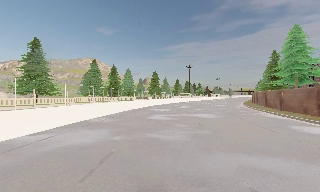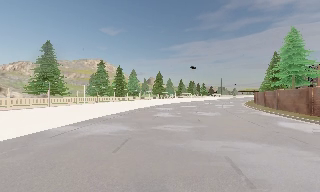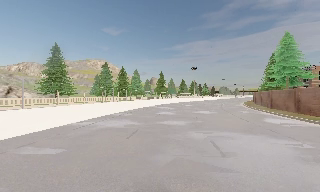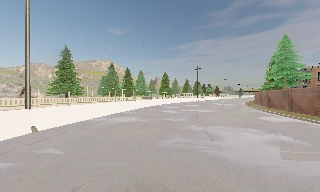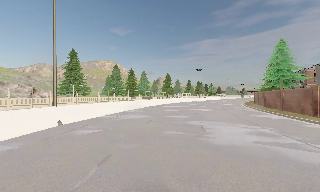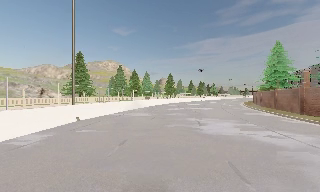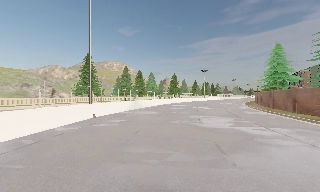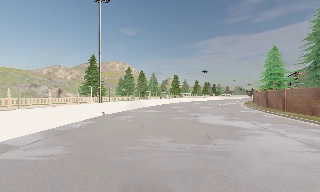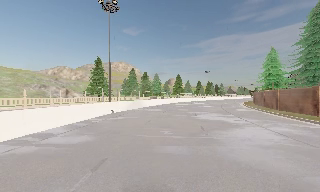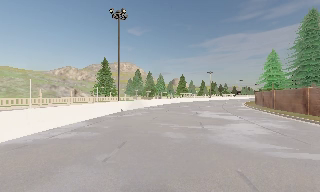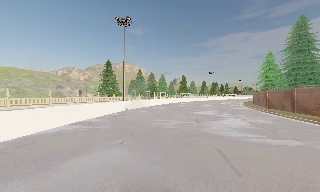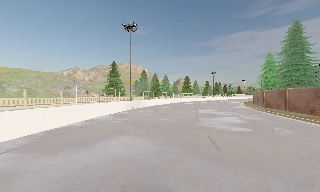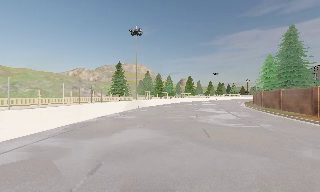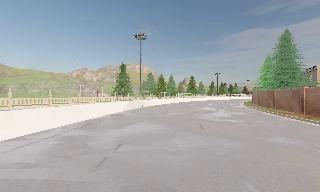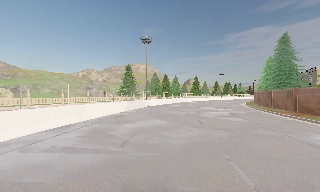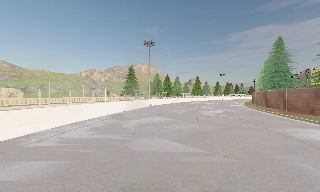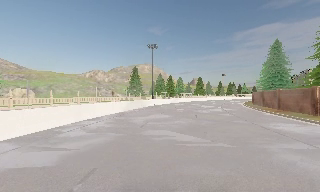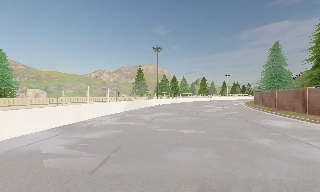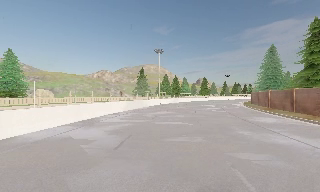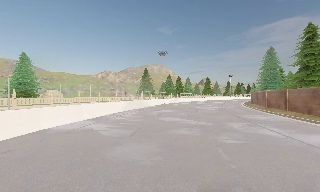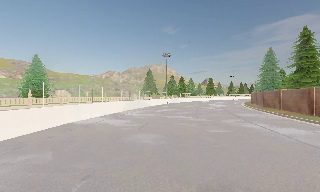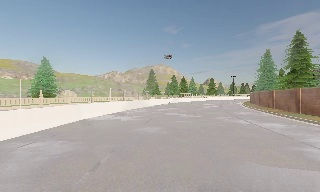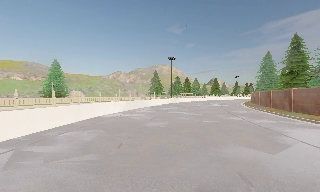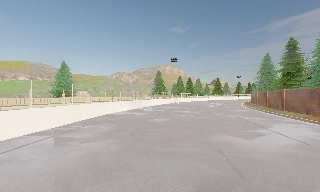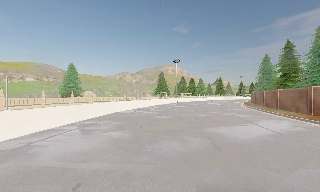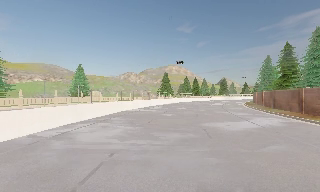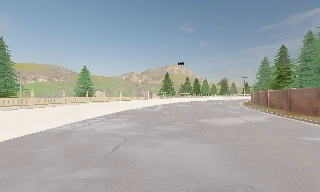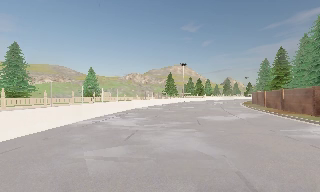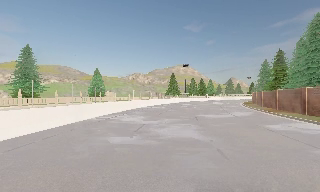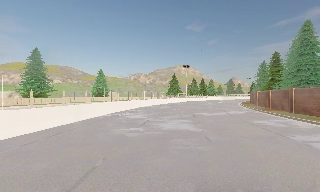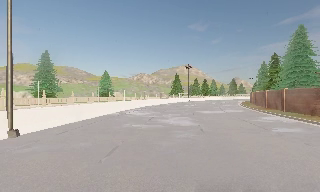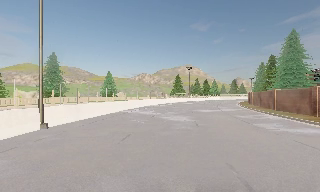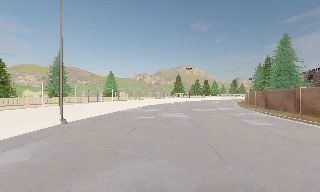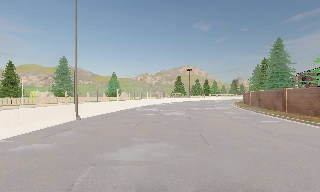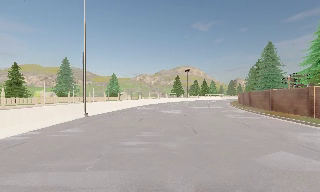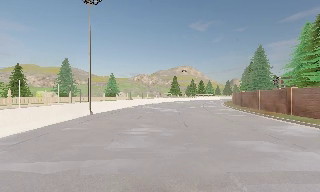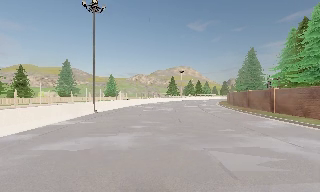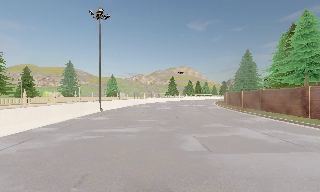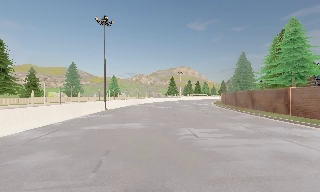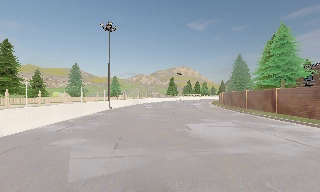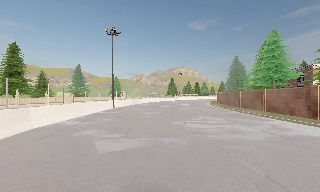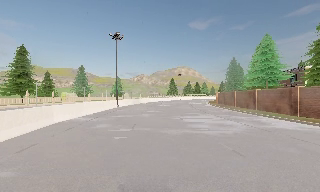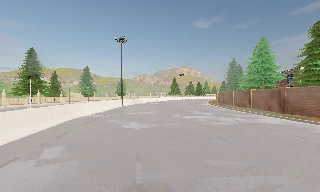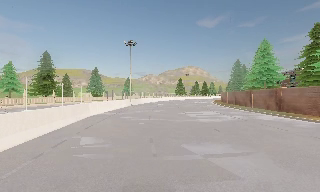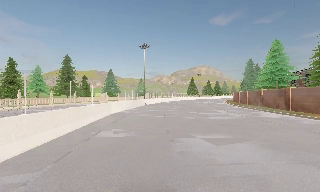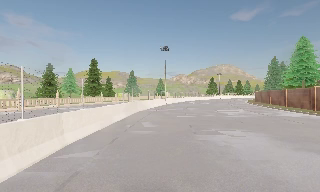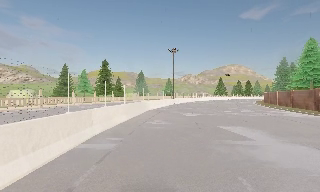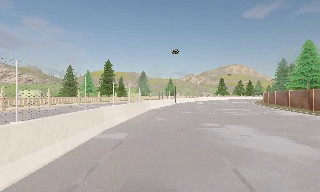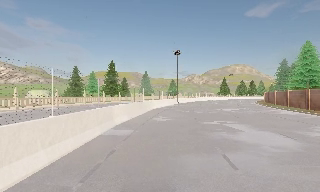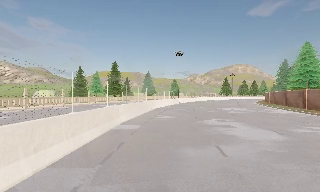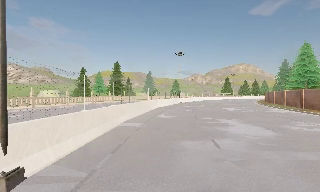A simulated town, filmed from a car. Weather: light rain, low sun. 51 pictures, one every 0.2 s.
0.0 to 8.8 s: The camera swings to its left by about 40 degrees, and the scene slides to the right. It travels backward, about 75 m.
8.8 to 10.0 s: The scene slides to the right, as the camera pans about 10 degrees to its left. It travels backward, about 6 m, so what stands in front gets smaller. It loses speed.
The film runs backward here.
